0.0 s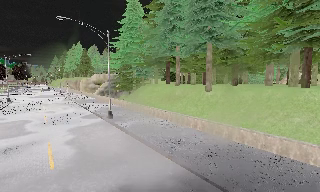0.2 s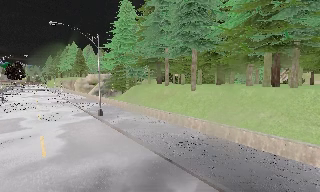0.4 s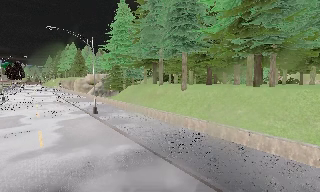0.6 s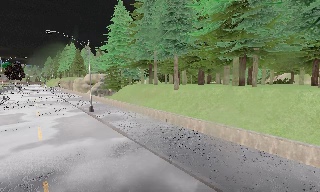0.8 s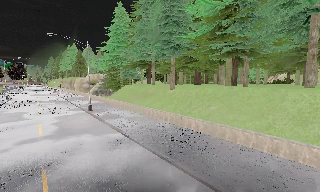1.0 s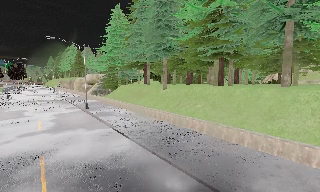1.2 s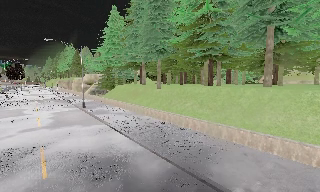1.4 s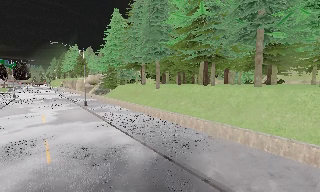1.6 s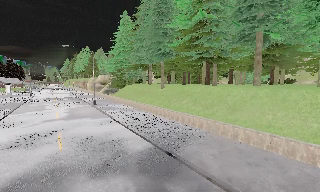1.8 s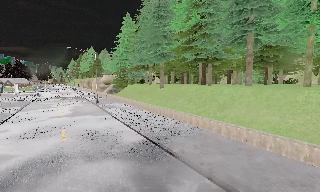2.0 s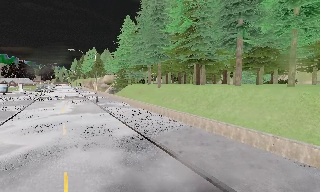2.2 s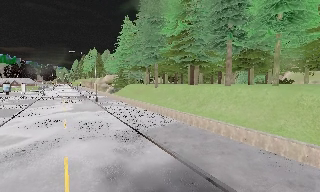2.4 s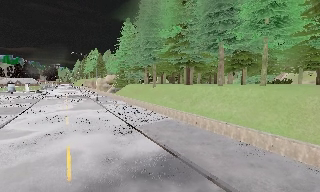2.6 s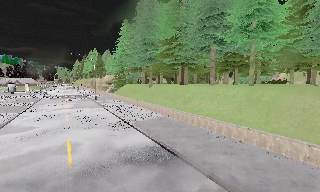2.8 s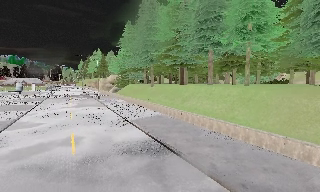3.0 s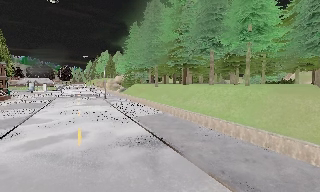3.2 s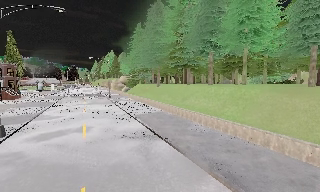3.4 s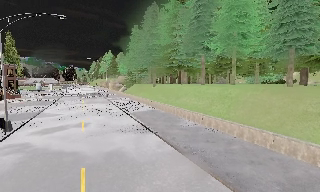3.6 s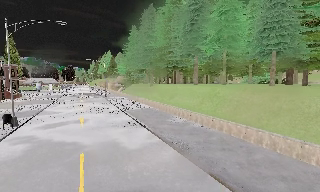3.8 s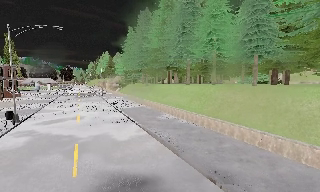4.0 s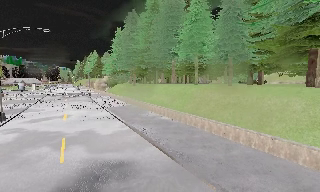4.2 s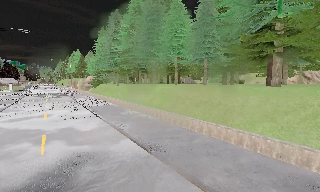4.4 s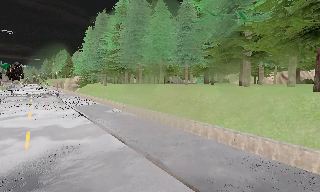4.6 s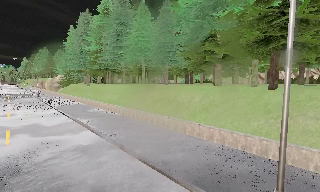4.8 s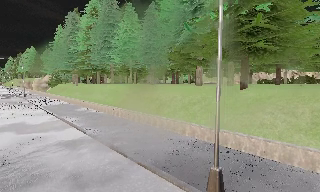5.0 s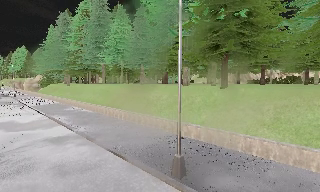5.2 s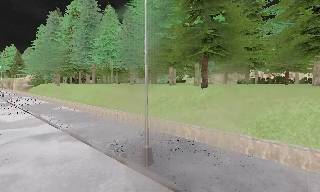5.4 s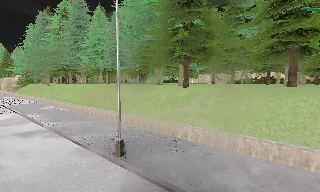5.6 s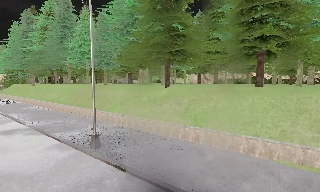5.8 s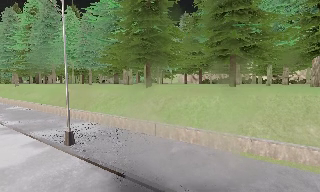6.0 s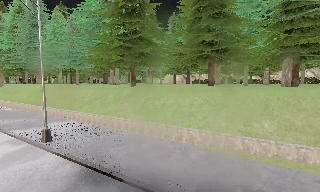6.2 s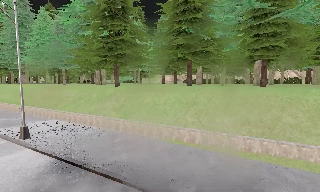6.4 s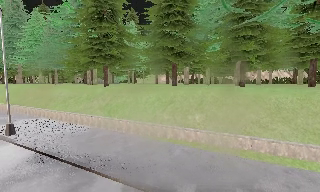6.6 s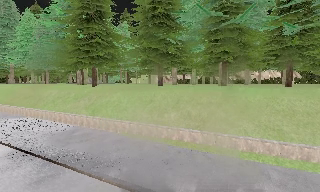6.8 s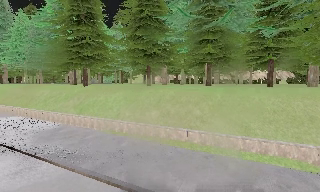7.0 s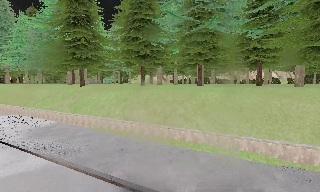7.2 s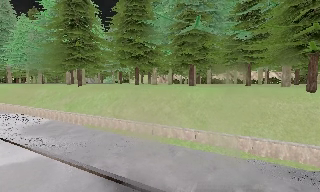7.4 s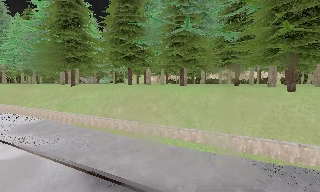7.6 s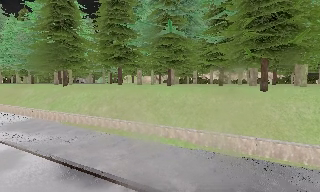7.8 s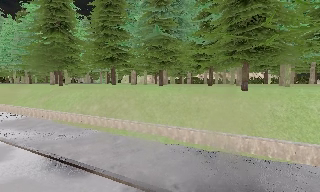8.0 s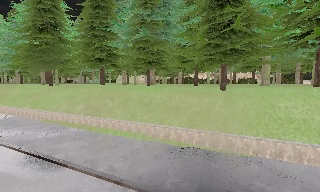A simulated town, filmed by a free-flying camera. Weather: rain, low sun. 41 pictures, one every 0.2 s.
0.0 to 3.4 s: The camera pans to its left, which is counterclockwise from overhead, by about 10 degrees. It travels backward and to its right, about 20 m, so what stands in front gets smaller.
3.4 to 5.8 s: The scene slides to the left, as the camera pans about 30 degrees to its right. It travels backward and to its right, about 15 m.
5.8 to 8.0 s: The camera travels to its right and backward, about 13 m, so close, fixed things drift to the left.
The film runs forward here.
